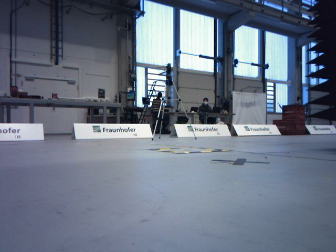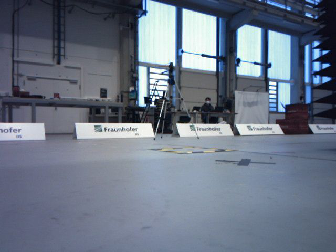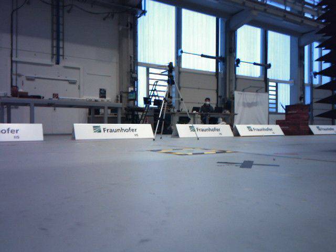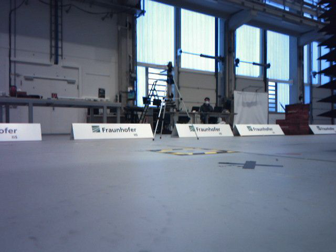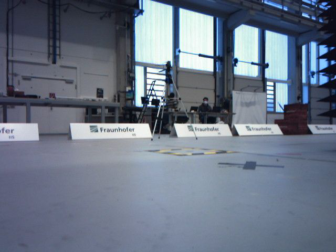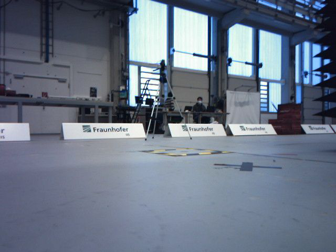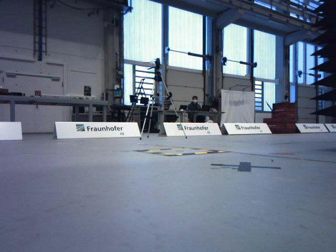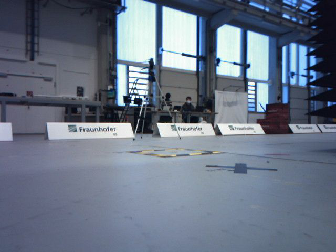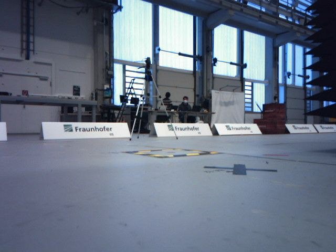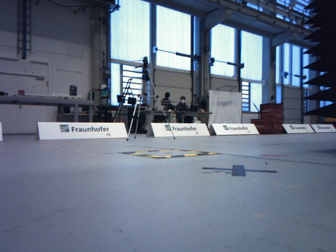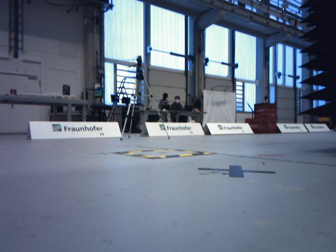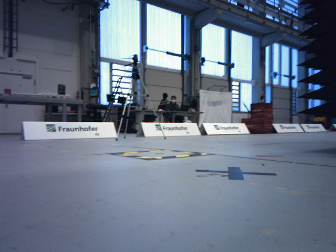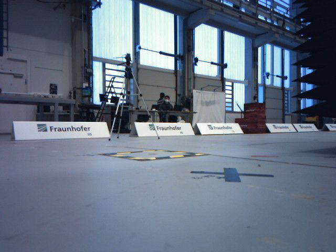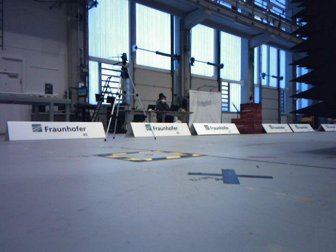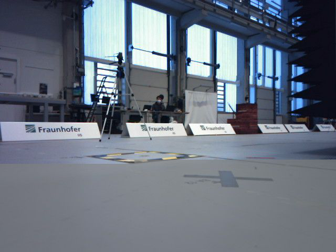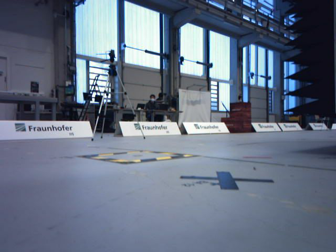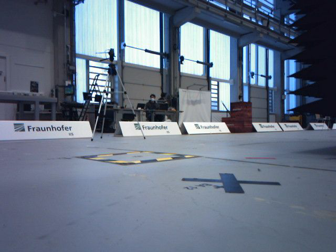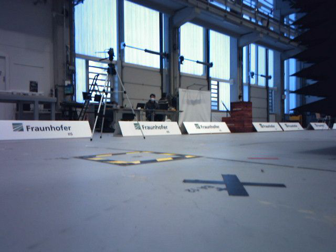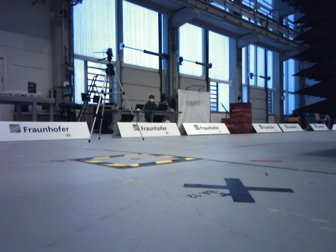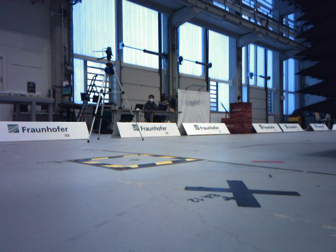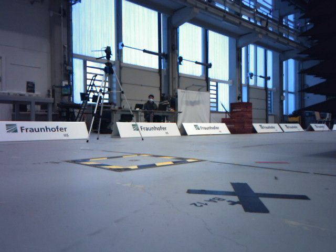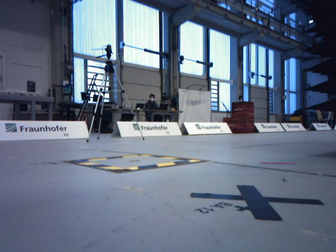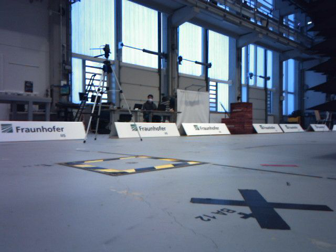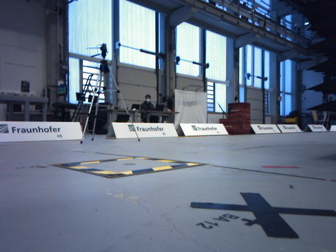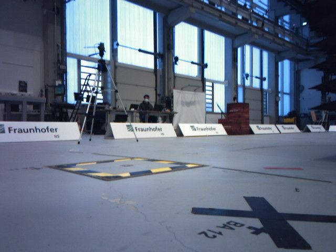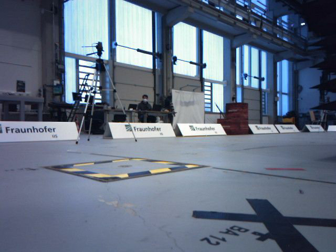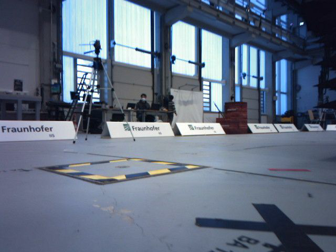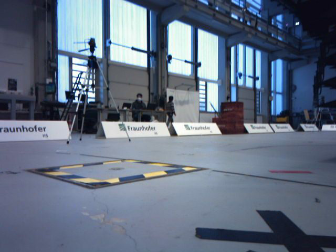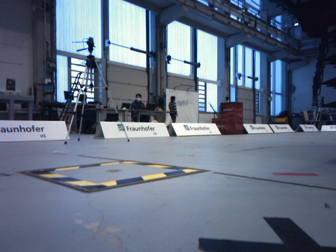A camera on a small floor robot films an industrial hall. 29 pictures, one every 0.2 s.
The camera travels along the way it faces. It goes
forward.
0.0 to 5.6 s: The scene slides to the left, as the camera pans about 15 degrees to its right. It travels forward, about 1.2 m, so what stands in front looms larger.
The film runs forward here.
